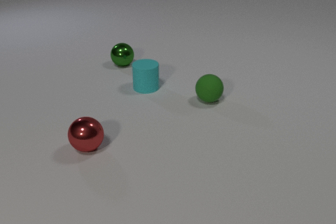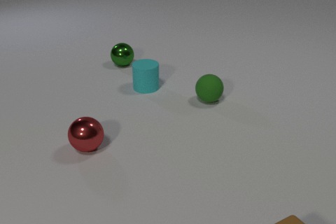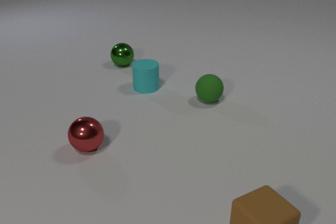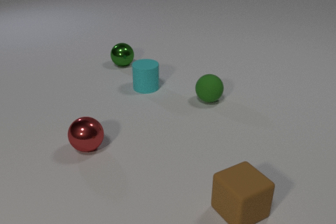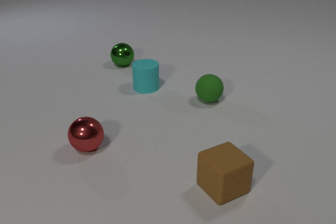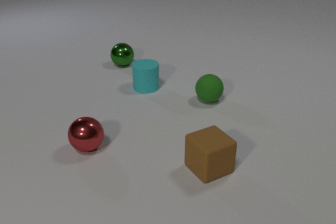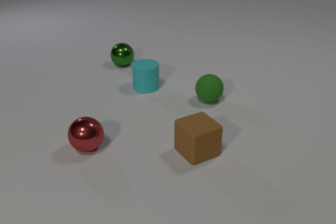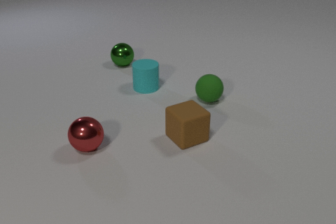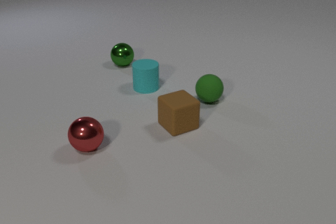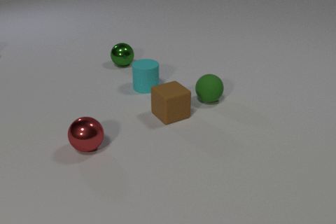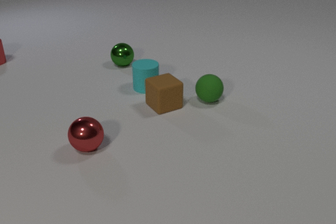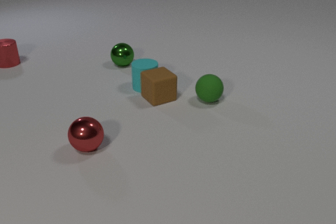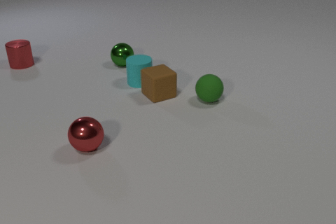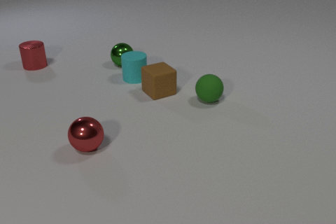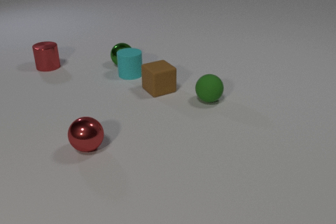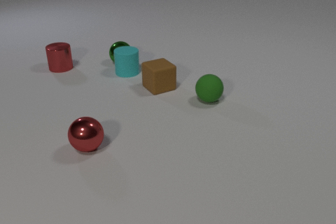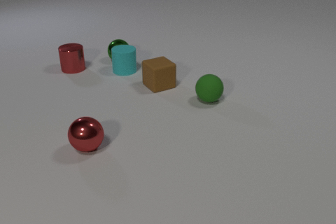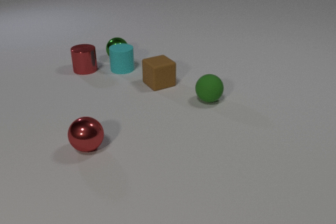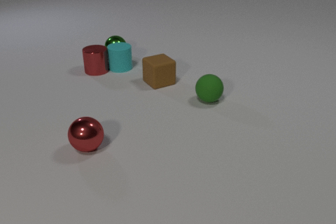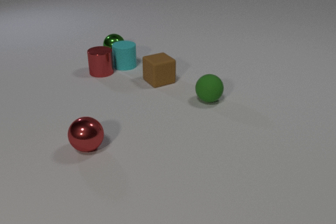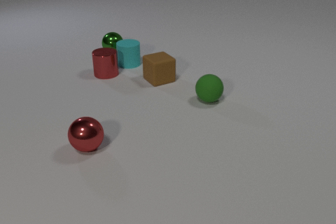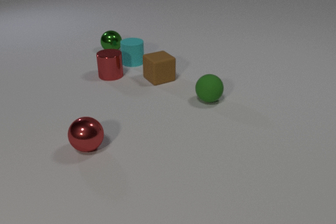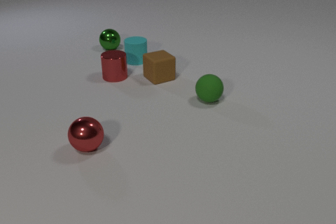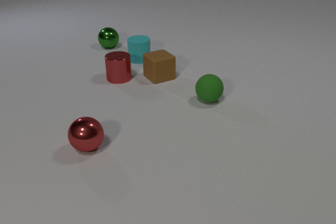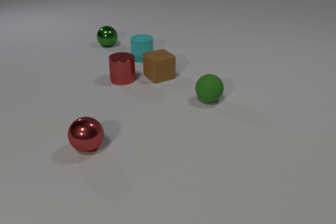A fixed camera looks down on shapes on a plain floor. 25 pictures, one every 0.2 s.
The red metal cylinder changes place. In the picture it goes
to the right.
The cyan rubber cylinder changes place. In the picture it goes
away from the camera.
0.0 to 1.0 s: The brown rubber cube comes in at the bottom edge, slides away from the camera and to the left.
1.0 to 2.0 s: The brown rubber cube slides away from the camera and to the left. The red metal cylinder comes in at the left edge, slides to the right.
2.0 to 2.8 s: The brown rubber cube slides away from the camera. The cyan rubber cylinder slides away from the camera and to the left. The red metal cylinder slides to the right and toward the camera. The brown rubber cube and the cyan rubber cylinder collide.
2.8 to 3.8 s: The brown rubber cube slides away from the camera. The cyan rubber cylinder slides away from the camera. The red metal cylinder slides to the right and toward the camera. The green metal sphere rolls away from the camera. The cyan rubber cylinder and the green metal sphere collide. The cyan rubber cylinder and the red metal cylinder collide.
3.8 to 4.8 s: The brown rubber cube slides away from the camera. The cyan rubber cylinder slides away from the camera and to the right. The red metal cylinder slides to the right and toward the camera. The green metal sphere rolls away from the camera.
How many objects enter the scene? 2.
What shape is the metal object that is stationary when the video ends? sphere.
What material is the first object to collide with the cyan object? rubber.
